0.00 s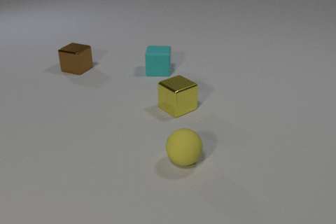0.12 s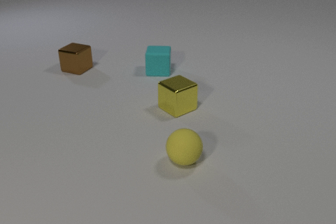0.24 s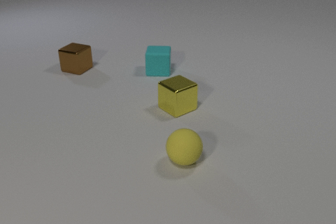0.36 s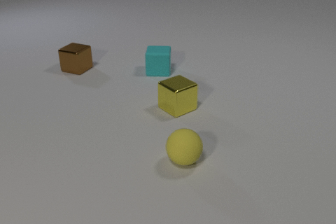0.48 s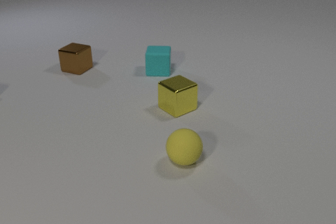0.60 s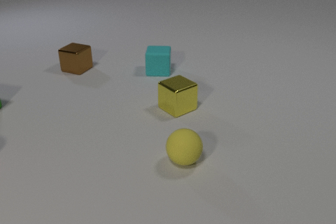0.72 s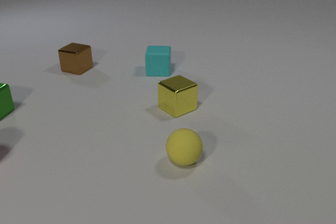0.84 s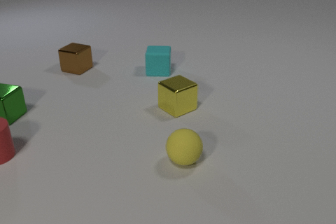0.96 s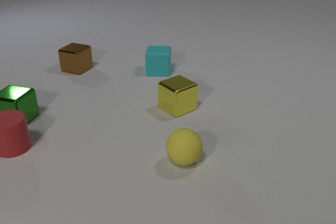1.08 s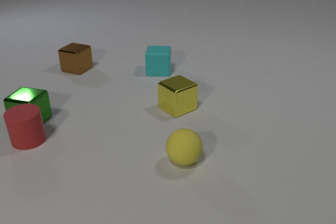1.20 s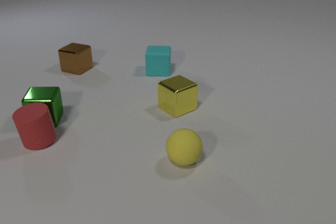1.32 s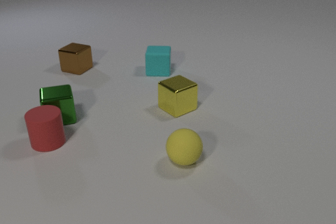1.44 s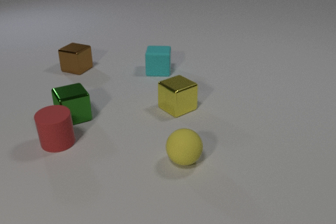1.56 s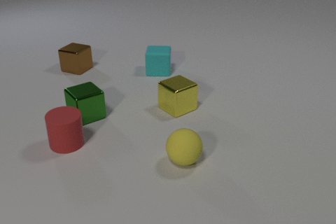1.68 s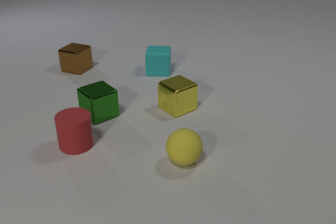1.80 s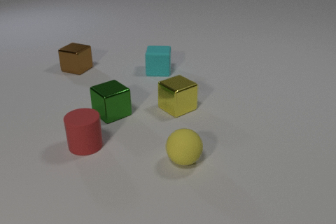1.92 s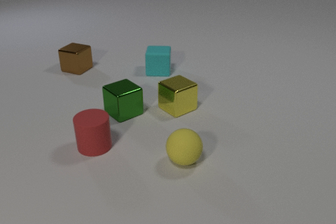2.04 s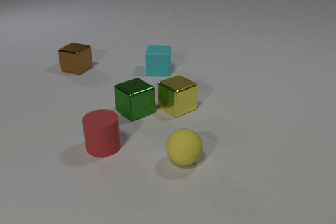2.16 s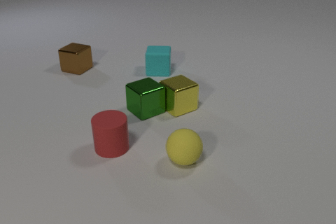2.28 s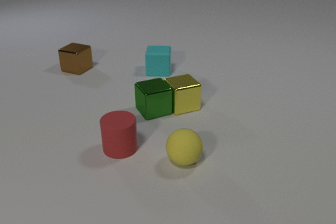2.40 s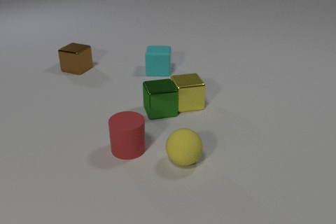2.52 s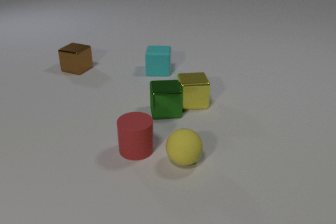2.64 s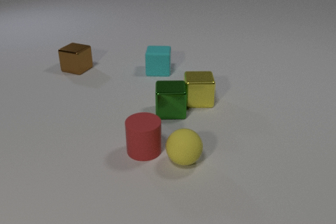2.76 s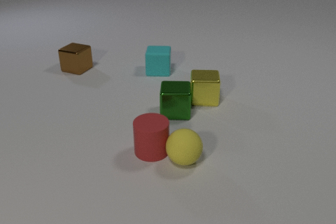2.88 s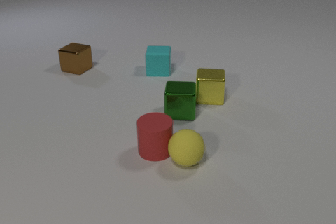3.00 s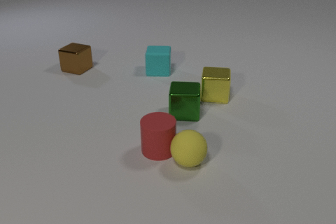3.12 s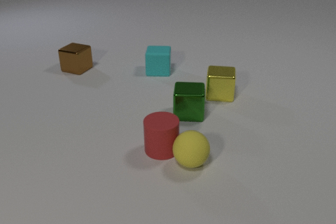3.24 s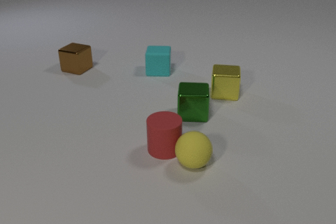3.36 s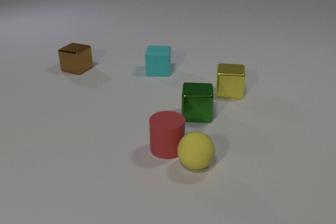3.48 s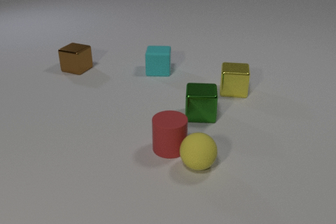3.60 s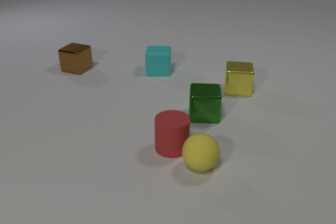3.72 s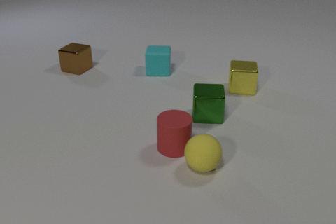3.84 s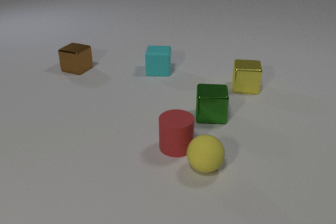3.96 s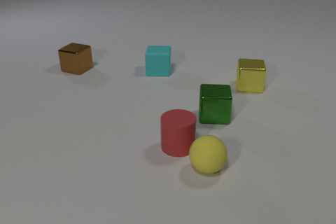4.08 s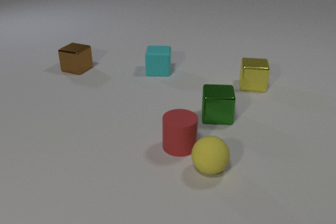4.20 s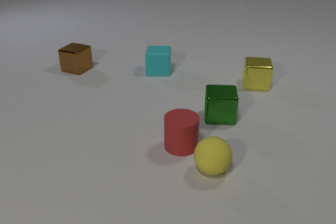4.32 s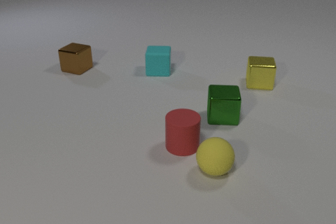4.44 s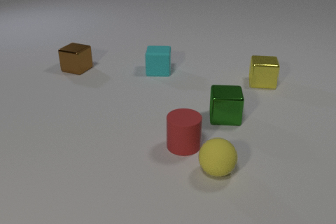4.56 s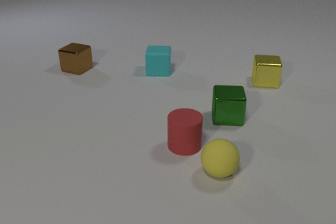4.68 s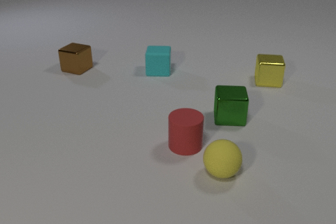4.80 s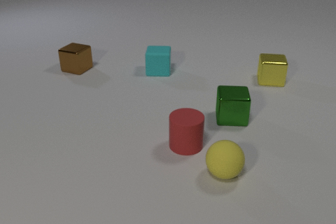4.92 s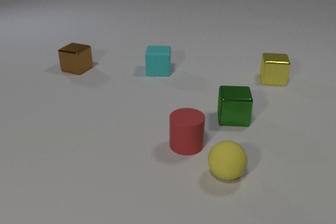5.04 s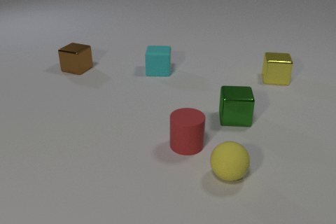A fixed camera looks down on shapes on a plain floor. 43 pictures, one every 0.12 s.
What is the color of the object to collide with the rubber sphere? red.
How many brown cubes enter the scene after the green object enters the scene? 0.
How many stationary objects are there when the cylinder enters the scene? 4.
0.00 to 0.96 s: The green metal cube comes in at the left edge, slides to the right and toward the camera. The red rubber cylinder comes in at the left edge, slides to the right and away from the camera.
0.96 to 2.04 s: The green metal cube slides to the right, spins so that its near face slides to the right, counterclockwise seen from above. The red rubber cylinder slides to the right. The green metal cube and the red rubber cylinder collide.
2.04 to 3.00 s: The green metal cube slides to the right, spins so that its near face slides to the left, clockwise seen from above. The red rubber cylinder slides to the right. The yellow metal cube slides to the right and away from the camera, spins clockwise seen from above by about 45 degrees, its near face sliding to the left. The green metal cube and the yellow metal cube collide. The red rubber cylinder and the yellow rubber sphere collide.
3.00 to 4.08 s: The green metal cube slides to the right. The red rubber cylinder slides to the right. The yellow metal cube slides to the right and away from the camera. The yellow rubber sphere rolls to the right and toward the camera.
4.08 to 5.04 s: The green metal cube slides to the right. The red rubber cylinder slides to the right. The yellow metal cube slides to the right and away from the camera. The yellow rubber sphere rolls to the right.
